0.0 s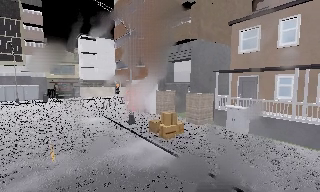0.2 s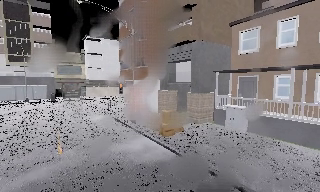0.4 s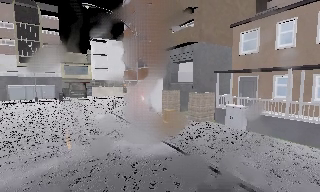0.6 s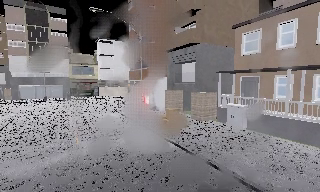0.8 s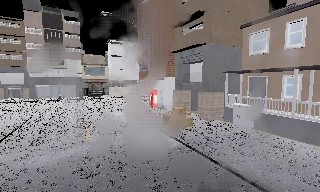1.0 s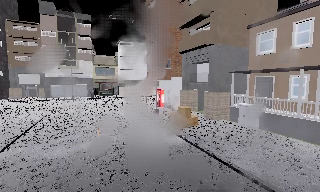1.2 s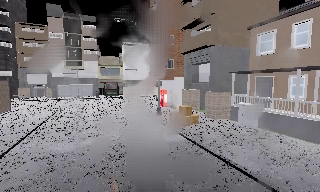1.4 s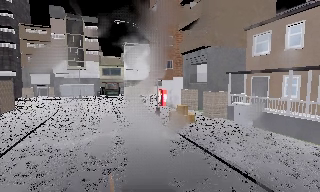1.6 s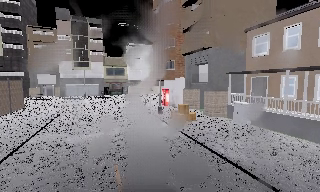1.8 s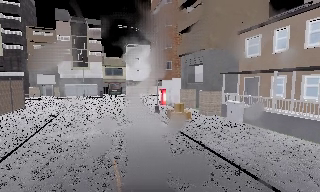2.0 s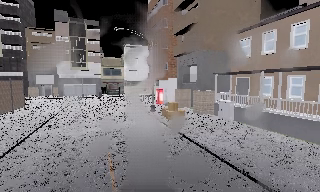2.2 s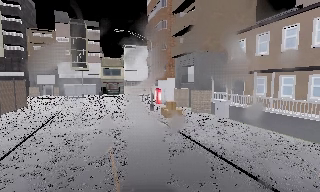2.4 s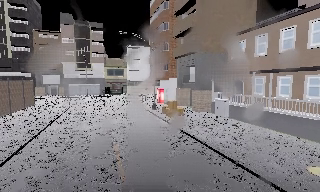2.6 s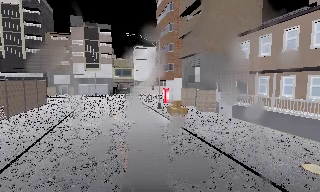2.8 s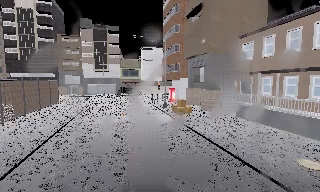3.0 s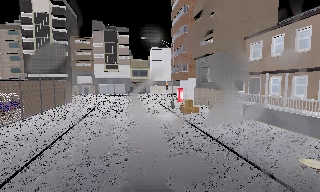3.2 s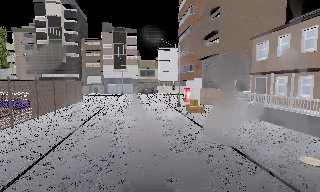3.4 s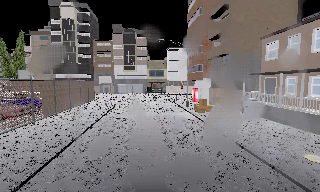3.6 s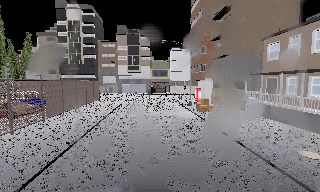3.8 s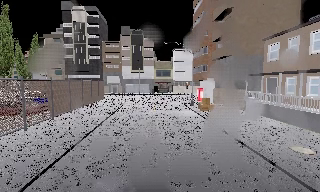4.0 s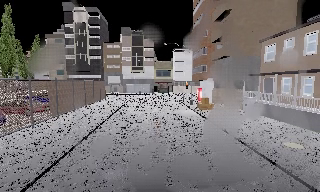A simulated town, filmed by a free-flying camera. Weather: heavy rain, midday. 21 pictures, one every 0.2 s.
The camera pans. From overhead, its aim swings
counterclockwise.
0.0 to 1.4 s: The camera pans to its left, which is counterclockwise from overhead, by about 15 degrees. It travels backward and to its right, about 3 m, so what stands in front gets smaller.
1.4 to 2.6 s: The camera travels backward, about 3.5 m, so what stands in front gets smaller.
2.6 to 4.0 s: The camera pans to its left, which is counterclockwise from overhead, by about 15 degrees. It travels backward, about 3.5 m, so what stands in front gets smaller.
The film runs forward here.
